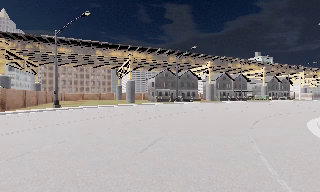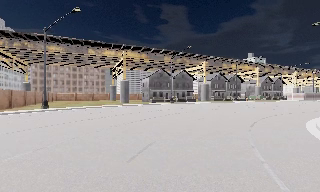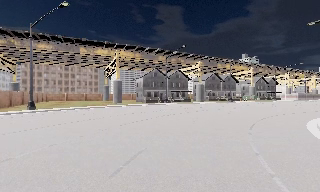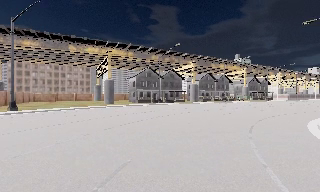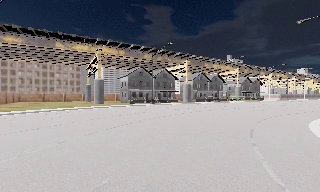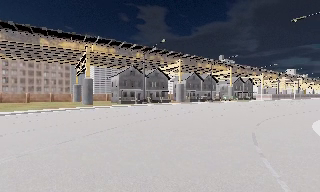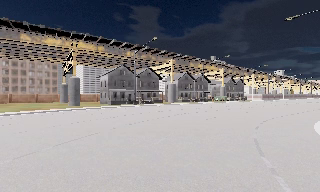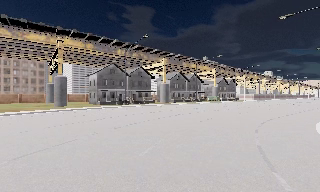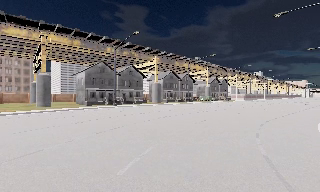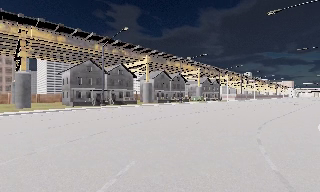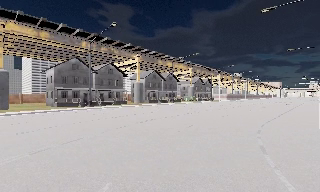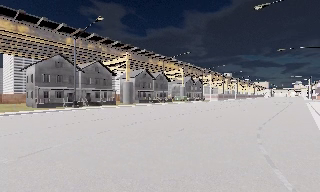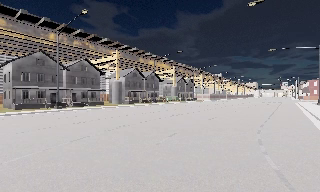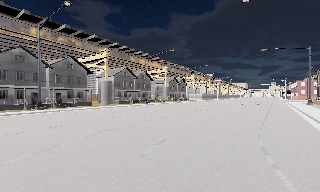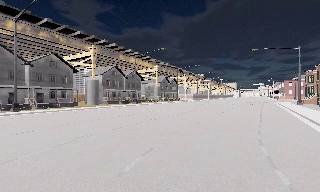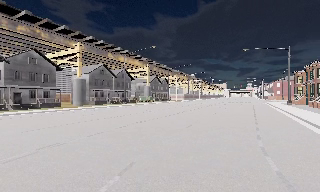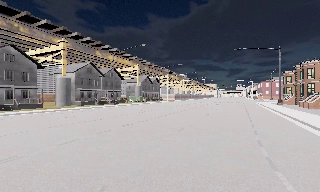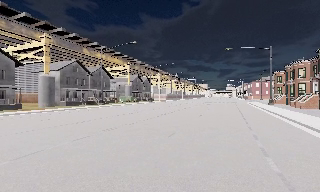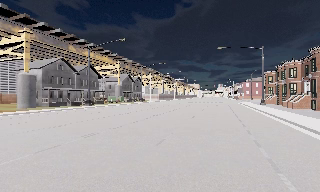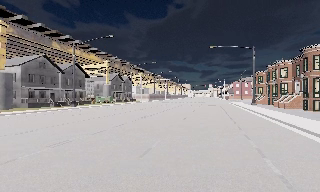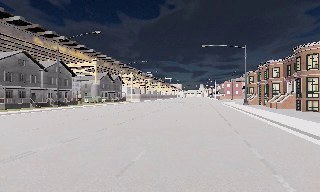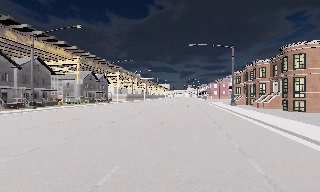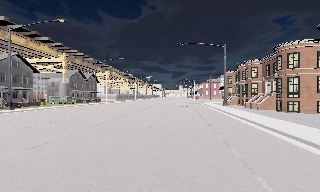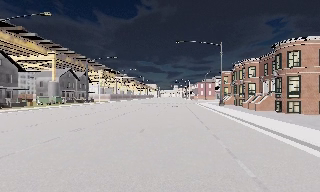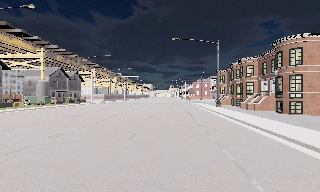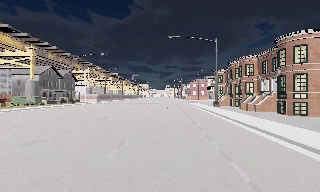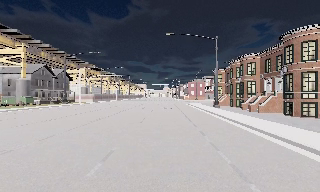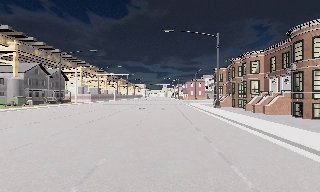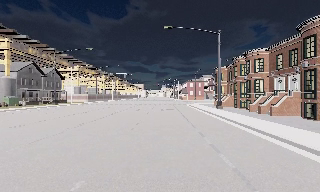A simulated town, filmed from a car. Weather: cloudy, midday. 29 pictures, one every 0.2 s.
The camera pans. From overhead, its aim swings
clockwise.
The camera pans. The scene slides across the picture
to the left.
0.0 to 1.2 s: The camera swings to its right by about 15 degrees, and the scene slides to the left. It travels forward, about 6 m, so what stands in front looms larger. It gains speed.
1.2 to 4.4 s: The camera pans to its right, which is clockwise from overhead, by about 50 degrees. It travels forward, about 18 m.
4.4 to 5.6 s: The camera travels forward, about 7 m, so what stands in front looms larger.
The film runs forward here.
